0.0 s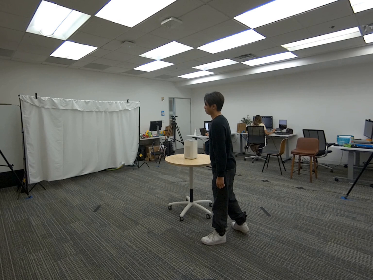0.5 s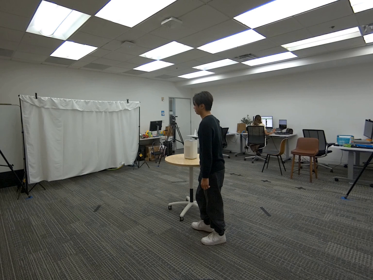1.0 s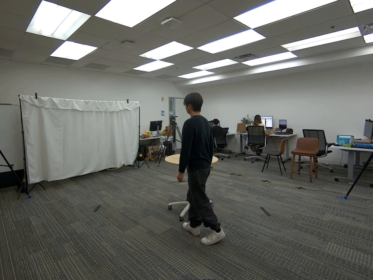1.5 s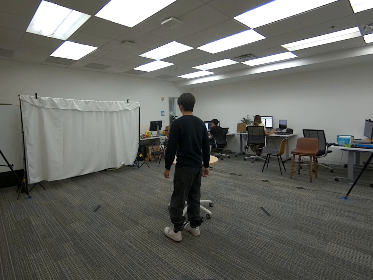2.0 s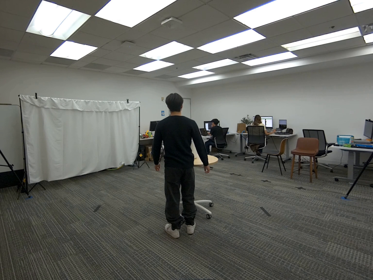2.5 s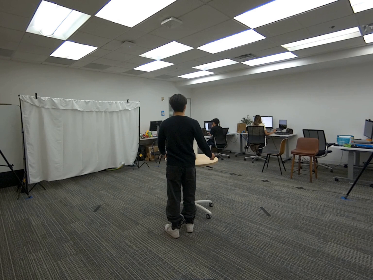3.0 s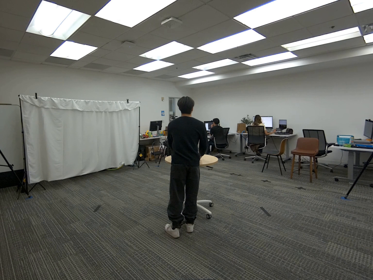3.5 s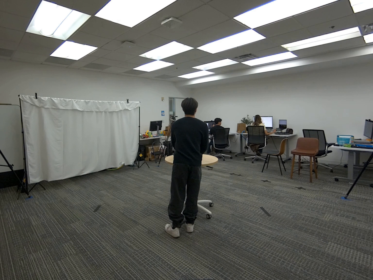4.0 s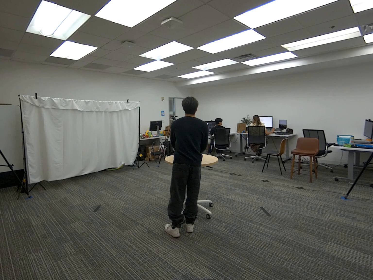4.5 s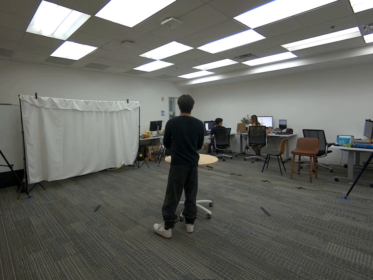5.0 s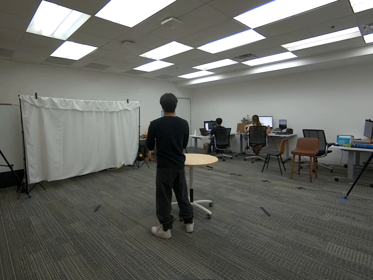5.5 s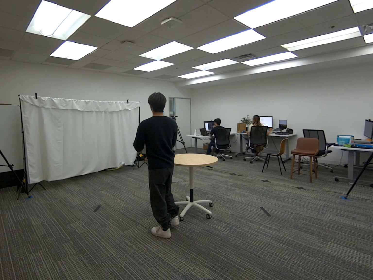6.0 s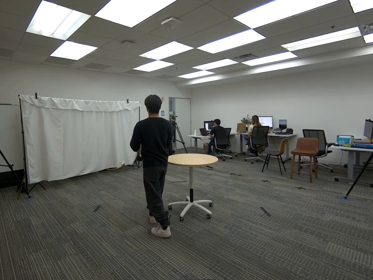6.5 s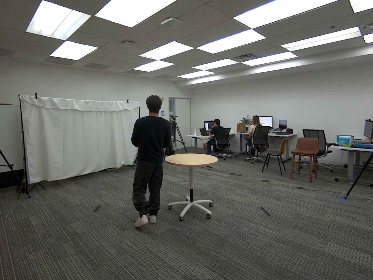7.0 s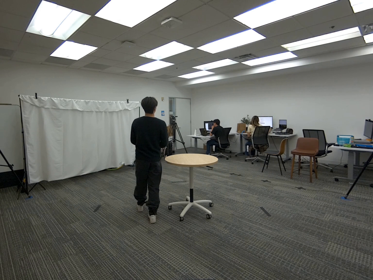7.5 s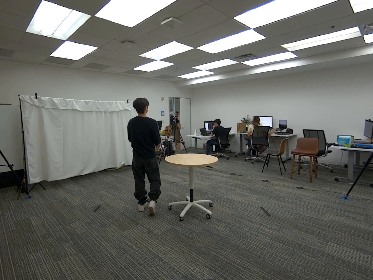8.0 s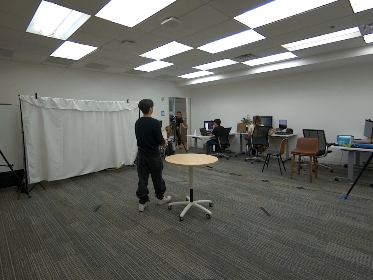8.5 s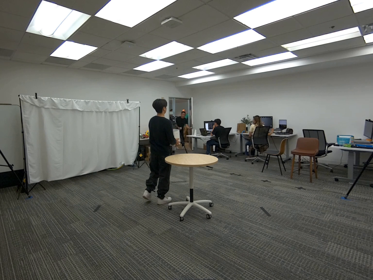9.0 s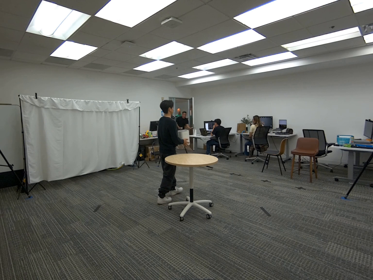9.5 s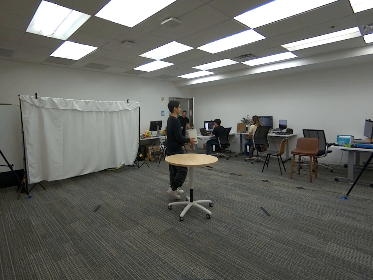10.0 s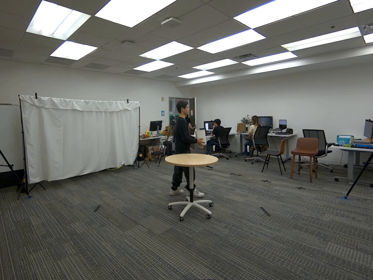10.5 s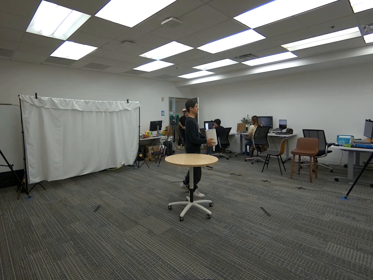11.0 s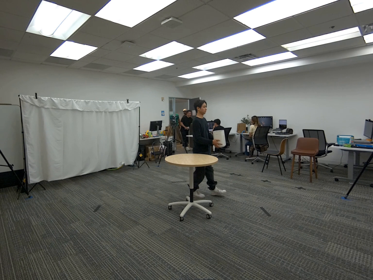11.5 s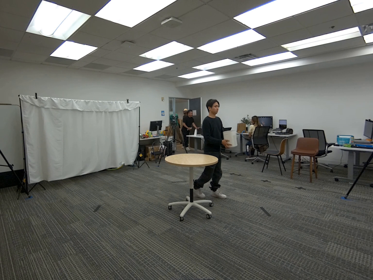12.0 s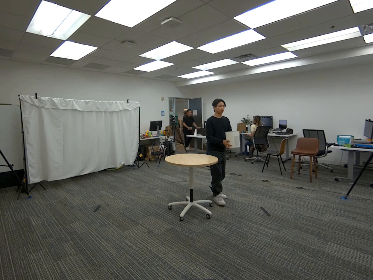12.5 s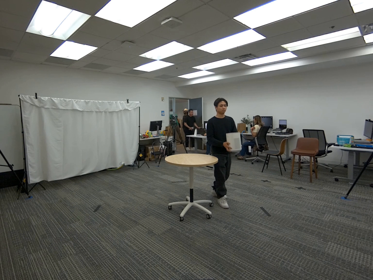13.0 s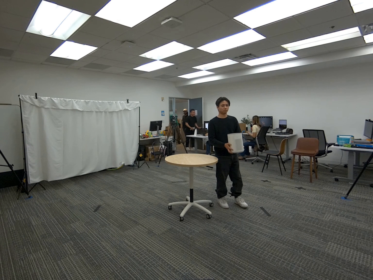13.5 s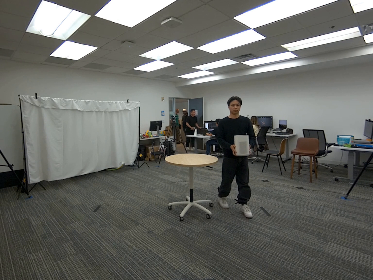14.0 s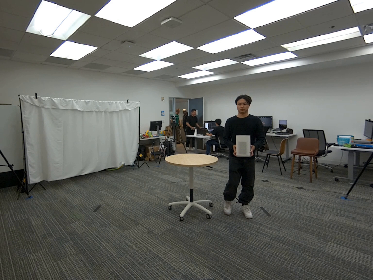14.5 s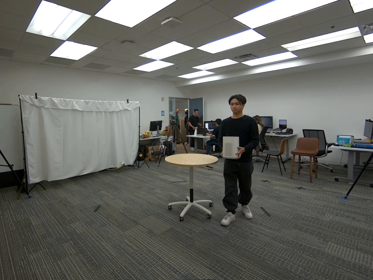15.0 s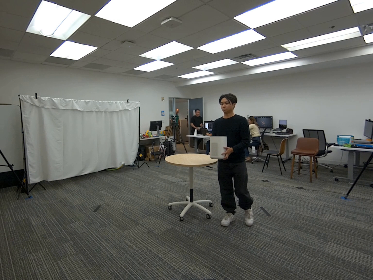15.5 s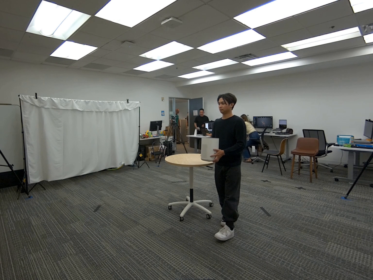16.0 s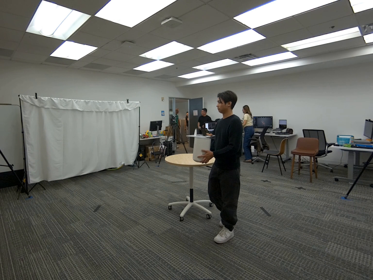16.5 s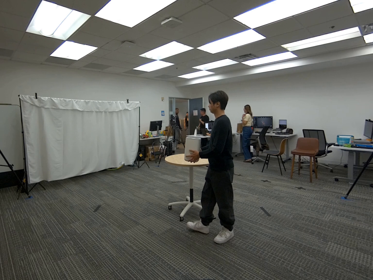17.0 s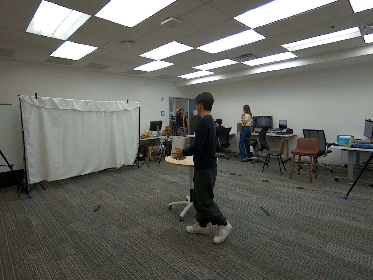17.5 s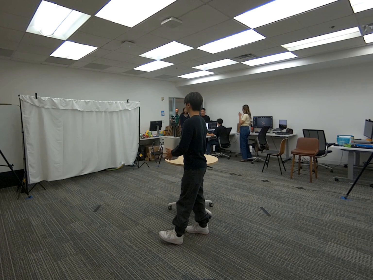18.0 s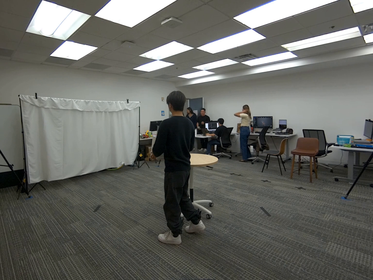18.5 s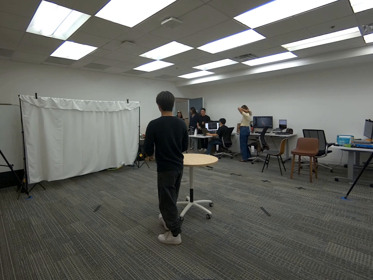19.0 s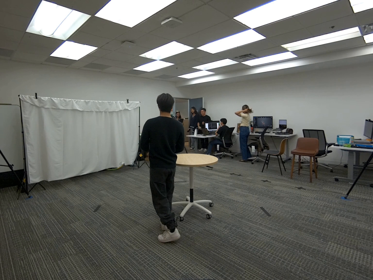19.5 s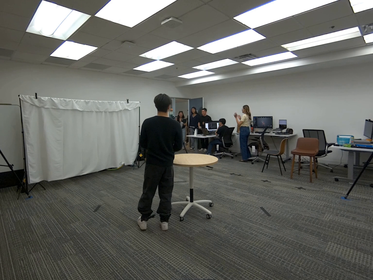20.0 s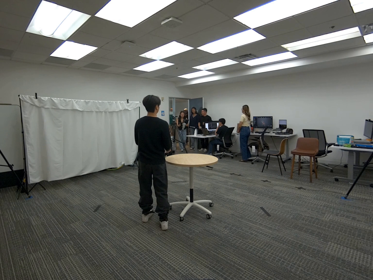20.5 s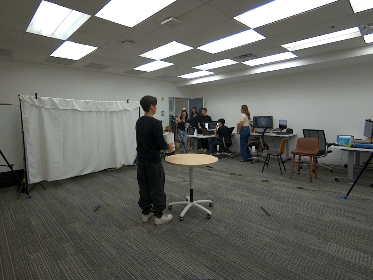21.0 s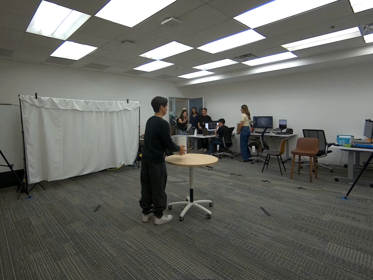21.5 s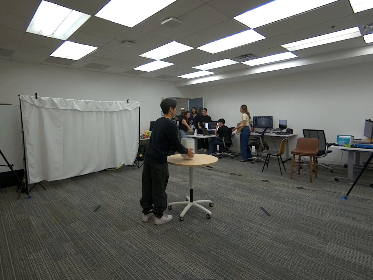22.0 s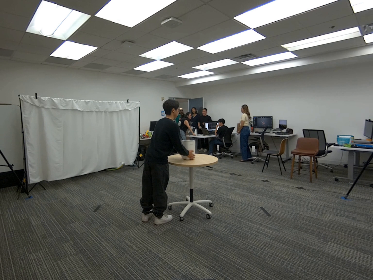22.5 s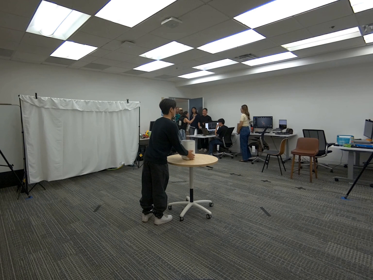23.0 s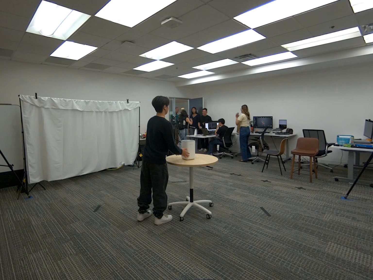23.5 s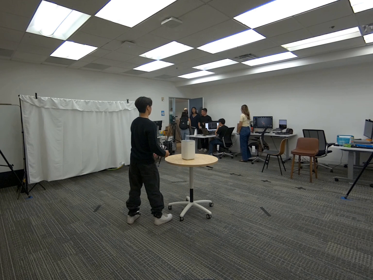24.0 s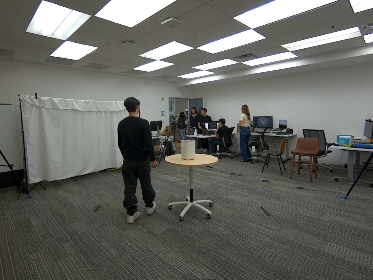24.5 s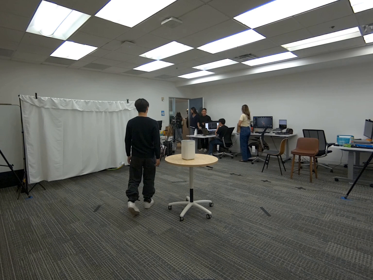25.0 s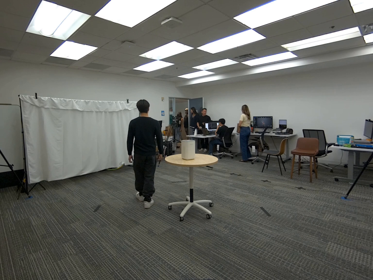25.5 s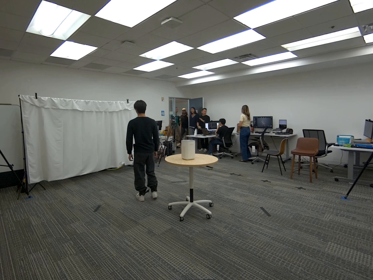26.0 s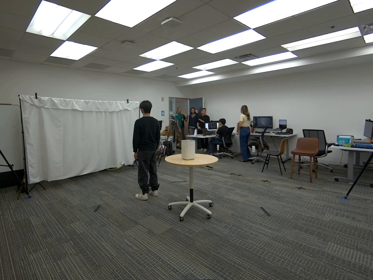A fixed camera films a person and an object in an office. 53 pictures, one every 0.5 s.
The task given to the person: Walk over to the Air Purifier on the round table and pick up with both hands. Walk around the round table and place on the round table when finished.
